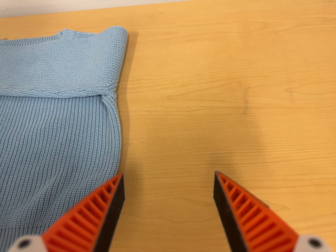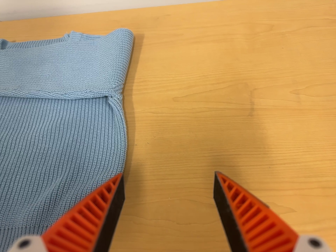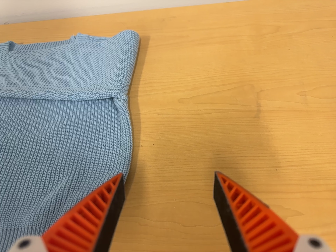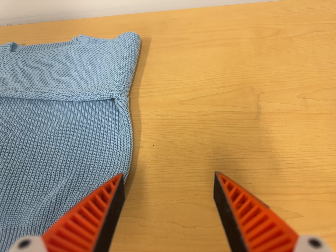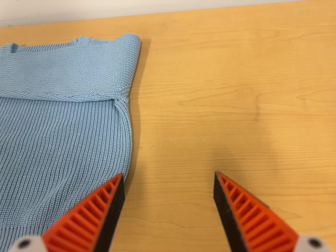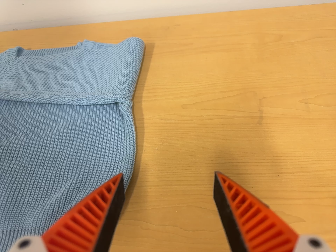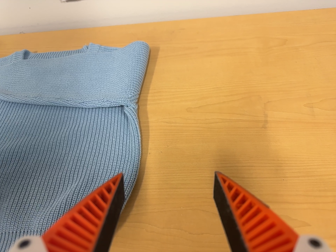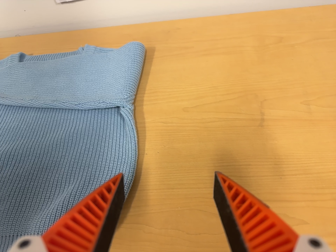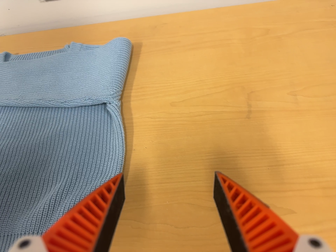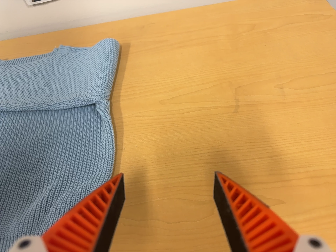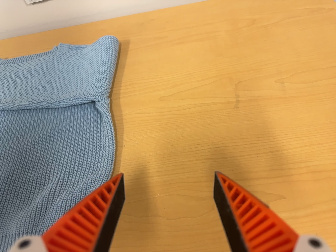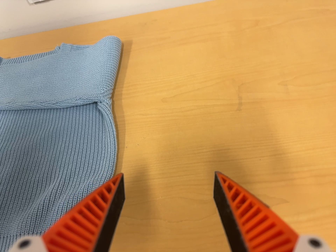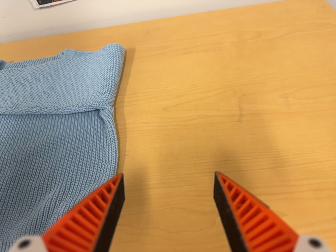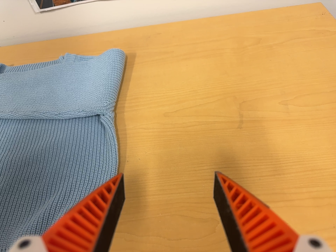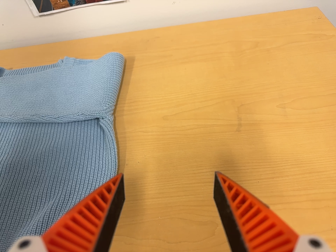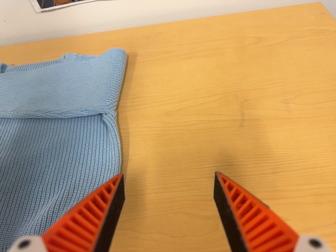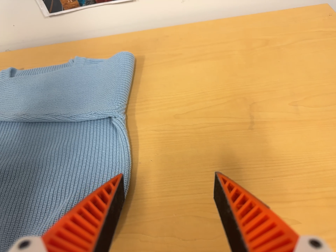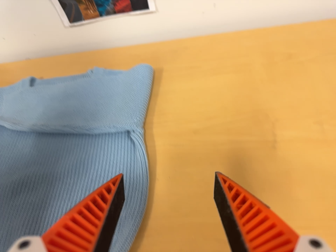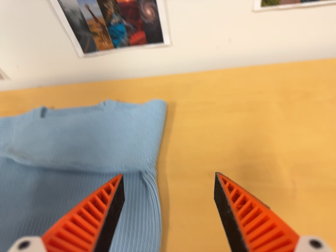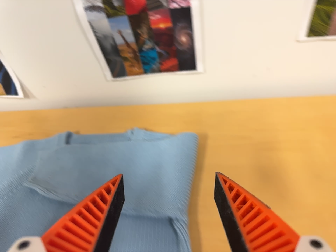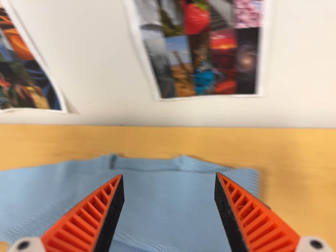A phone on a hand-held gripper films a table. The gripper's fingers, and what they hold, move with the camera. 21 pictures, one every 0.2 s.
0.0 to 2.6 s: The camera shifts only a little, or ends up much as it began.
2.6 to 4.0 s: The camera swings to its left by about 10 degrees, and the scene slides to the right. It travels toward the top of its view, to its left and forward, about 22 cm, so close, fixed things drift downward. It rolls about its line of sight by about 10 degrees, and the scene rotates clockwise.
The film runs backward here.
